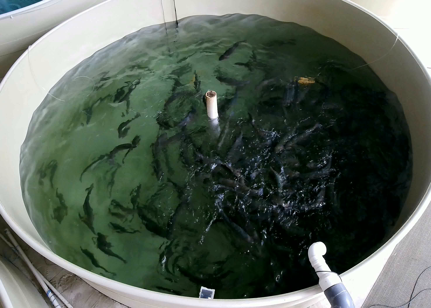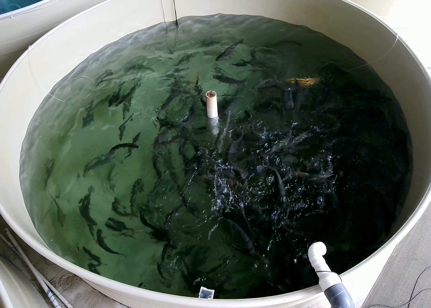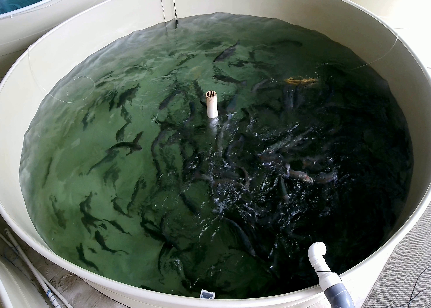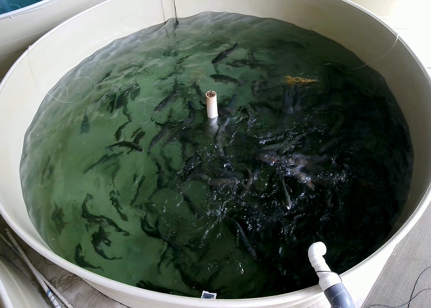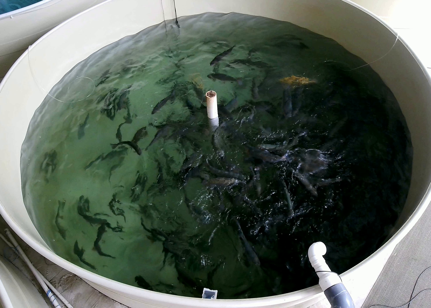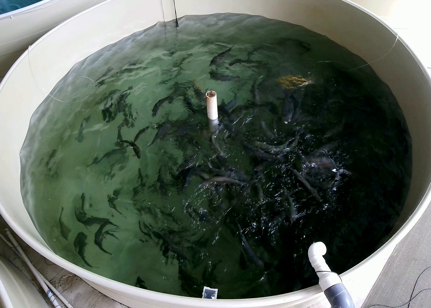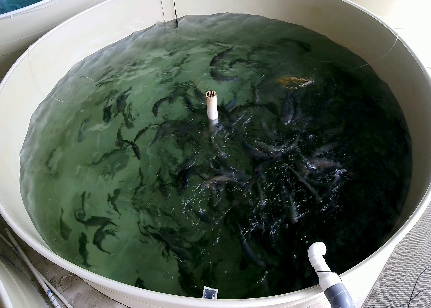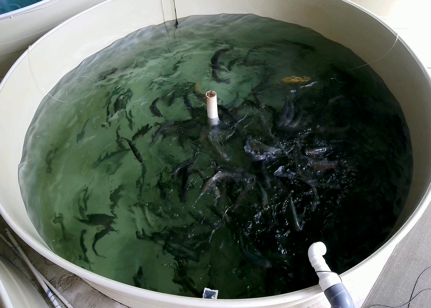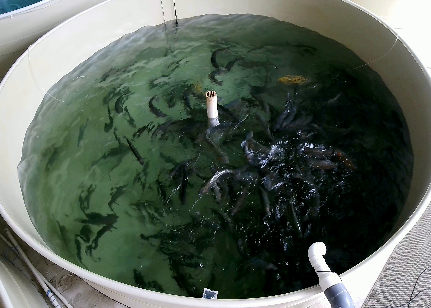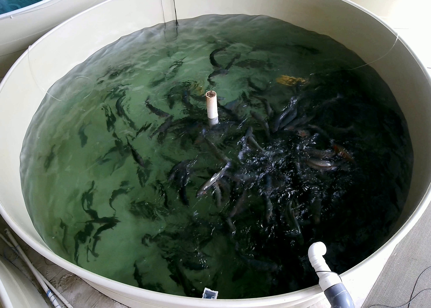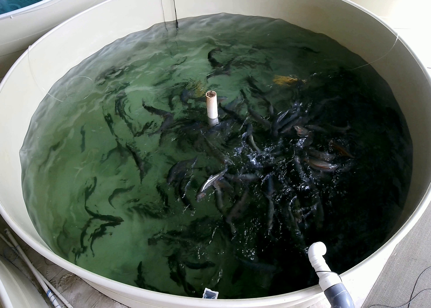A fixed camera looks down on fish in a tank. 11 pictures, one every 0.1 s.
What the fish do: Weak feeding.
